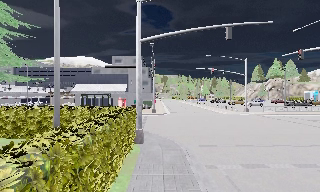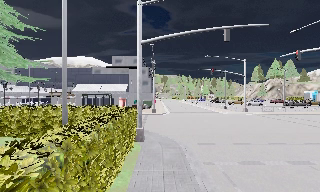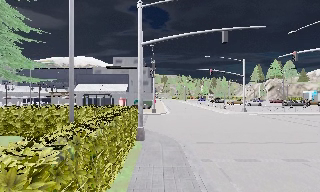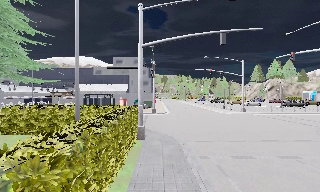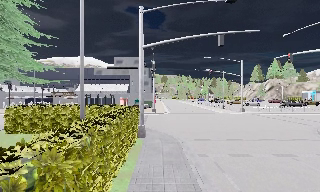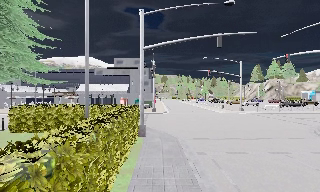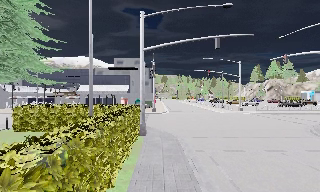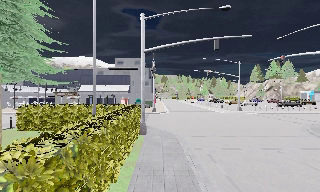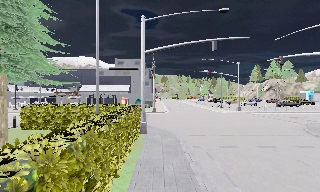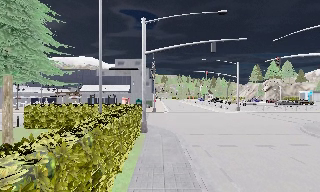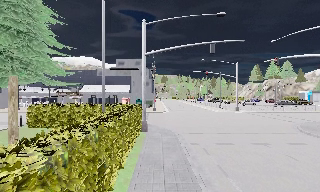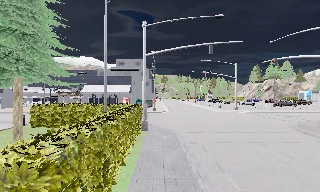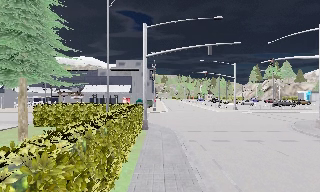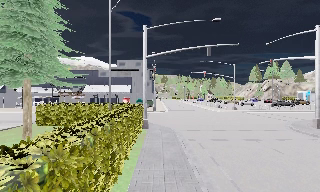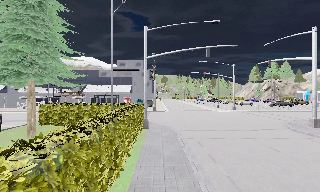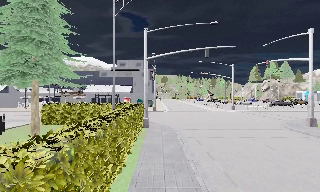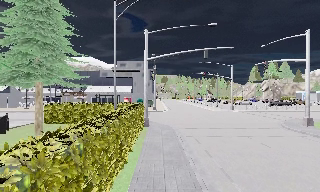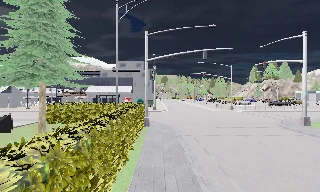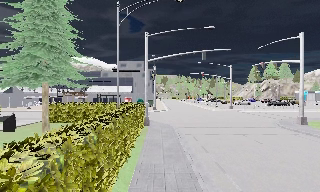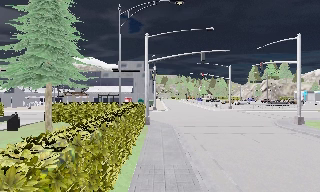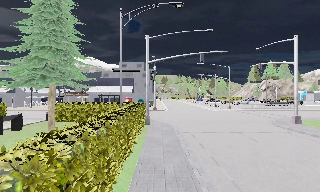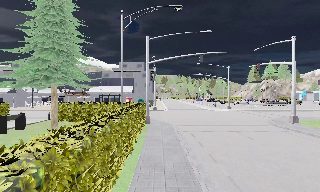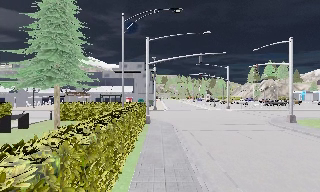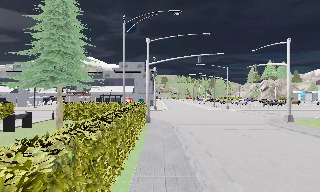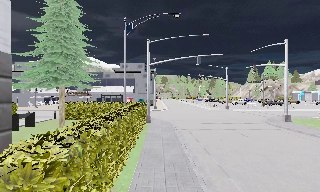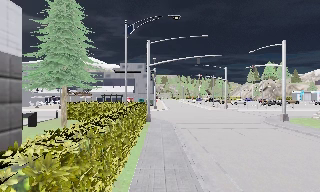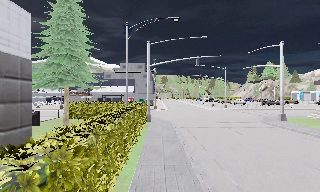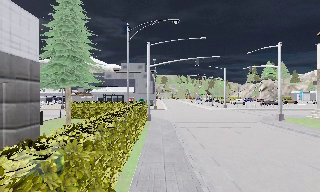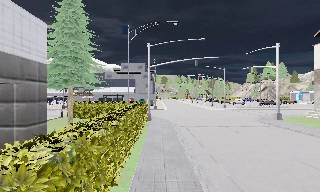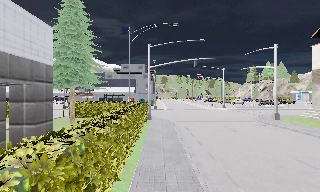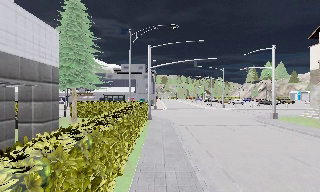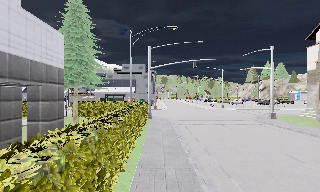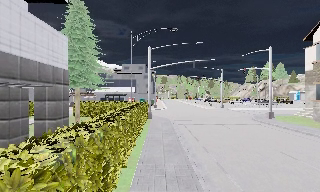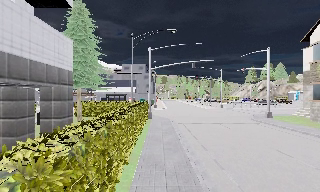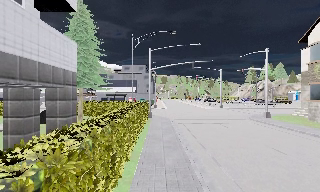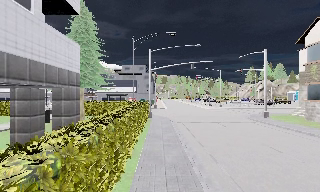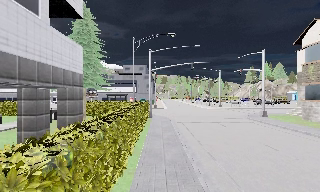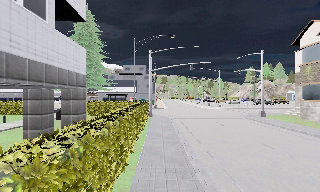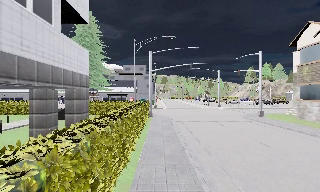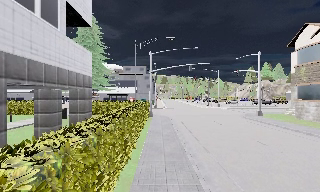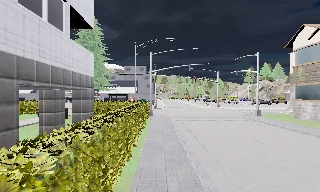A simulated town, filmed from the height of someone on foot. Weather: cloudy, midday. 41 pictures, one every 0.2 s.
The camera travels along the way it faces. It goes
backward.
0.0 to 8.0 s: The camera travels backward, about 11 m, so what stands in front gets smaller.
The film runs backward here.
